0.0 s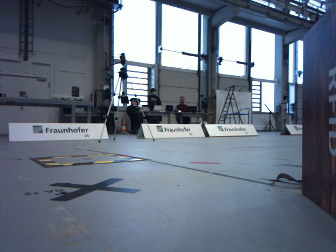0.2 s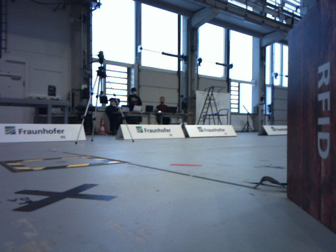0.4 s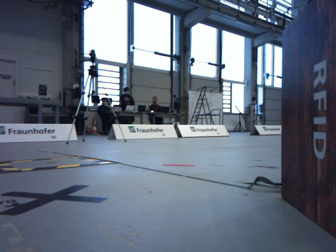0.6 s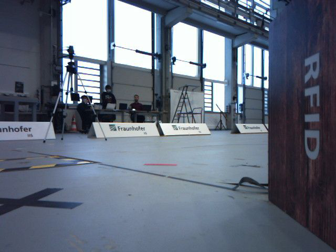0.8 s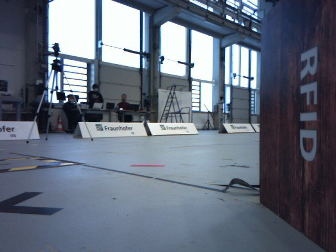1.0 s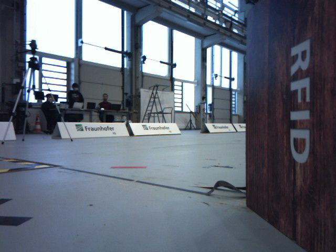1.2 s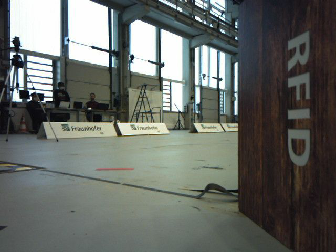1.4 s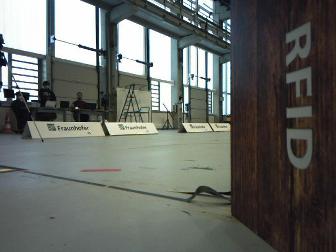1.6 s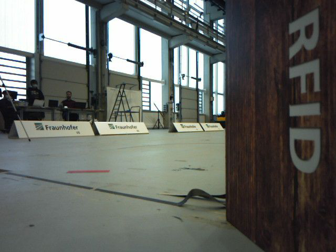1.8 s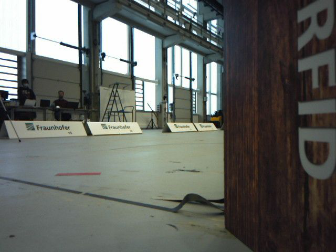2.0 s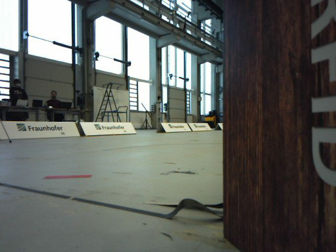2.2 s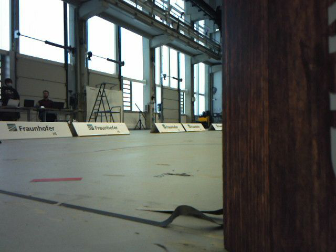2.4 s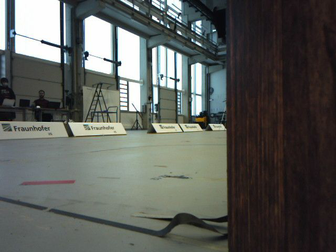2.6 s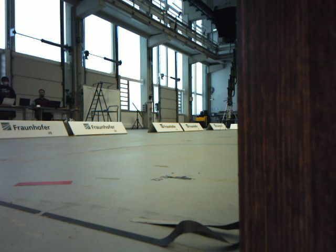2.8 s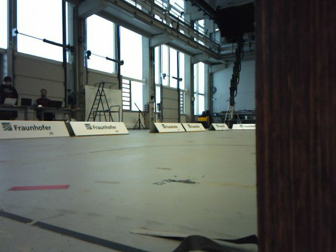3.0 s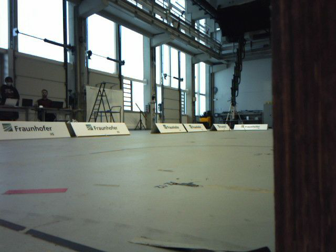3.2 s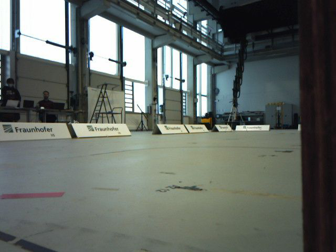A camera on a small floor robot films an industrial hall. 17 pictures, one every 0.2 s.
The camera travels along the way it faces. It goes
forward.
0.0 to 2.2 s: The camera swings to its right by about 25 degrees, and the scene slides to the left. It travels forward, about 0.4 m, so what stands in front looms larger.
2.2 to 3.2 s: The camera travels forward, about 0.2 m, so what stands in front looms larger.
The film runs forward here.
